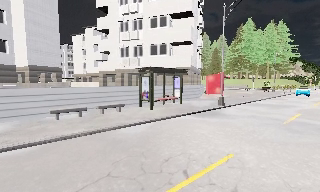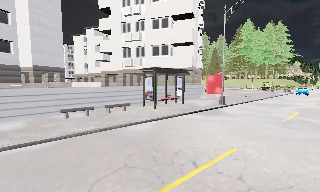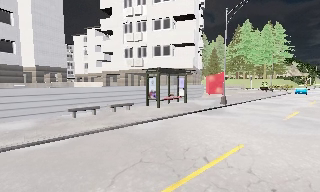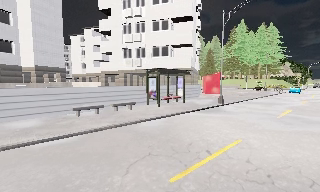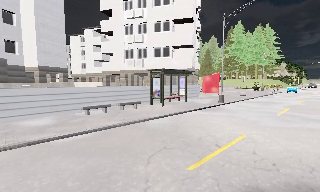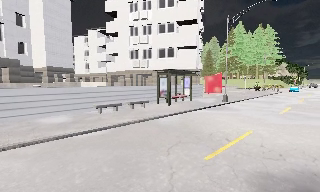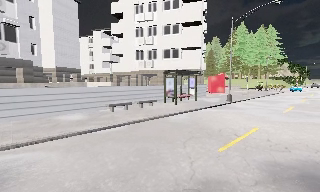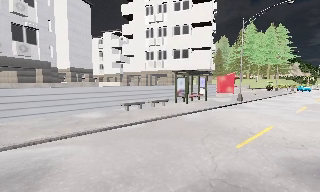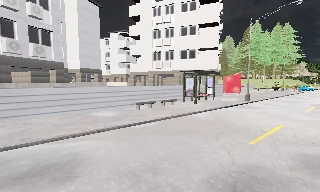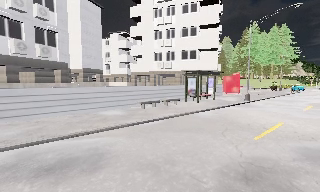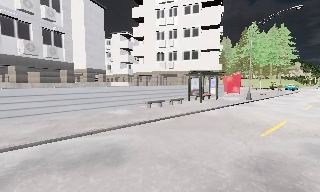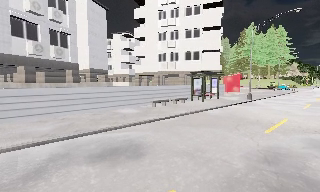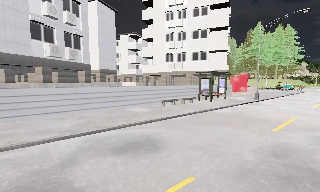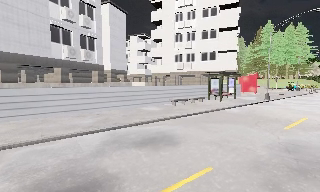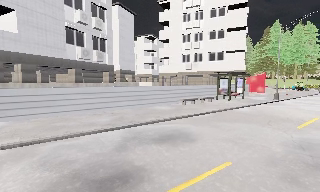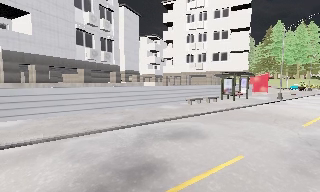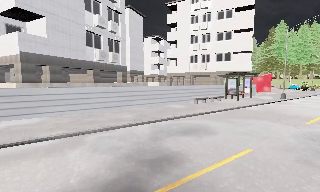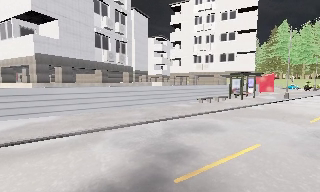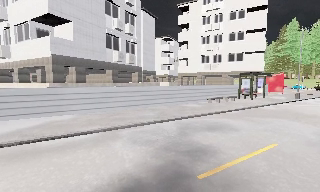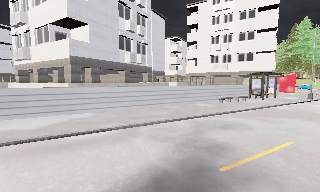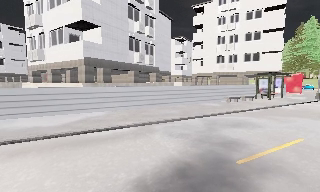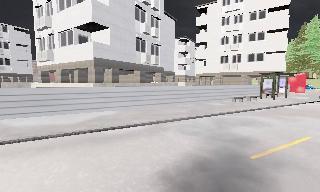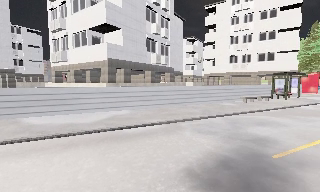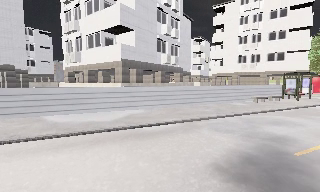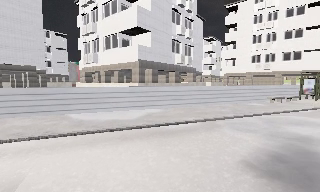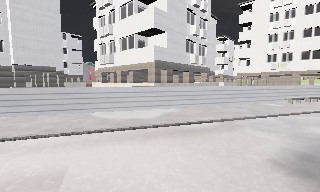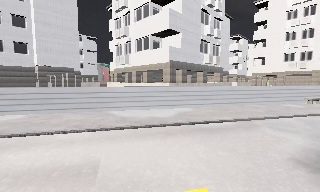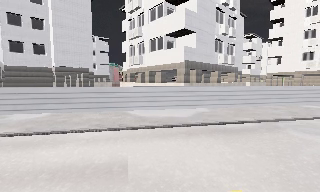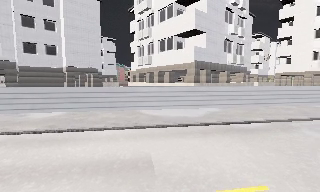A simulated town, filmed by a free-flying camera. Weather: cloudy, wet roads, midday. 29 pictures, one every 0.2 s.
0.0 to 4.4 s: The camera swings to its left by about 15 degrees, and the scene slides to the right. It travels to its left and backward, about 12 m, so close, fixed things drift to the right.
4.4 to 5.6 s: The scene slides to the right, as the camera pans about 15 degrees to its left. It travels to its left, about 3 m, so close, fixed things drift to the right.
The film runs backward here.
